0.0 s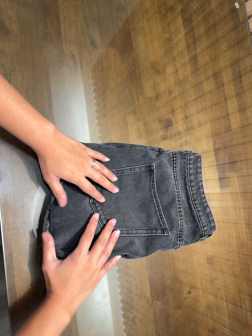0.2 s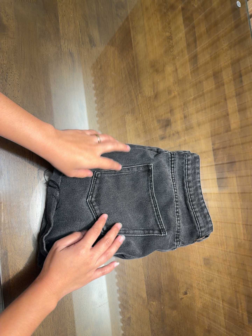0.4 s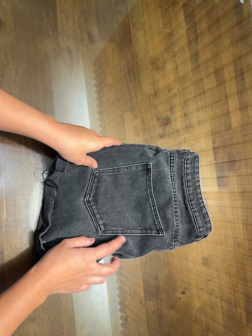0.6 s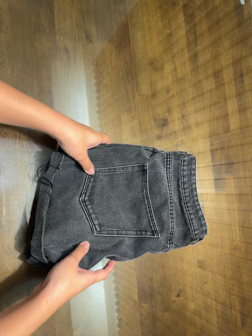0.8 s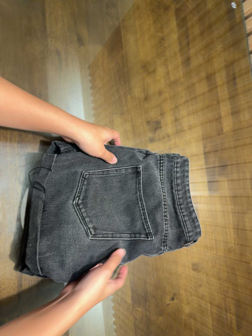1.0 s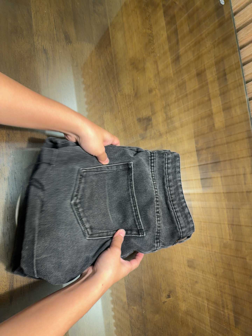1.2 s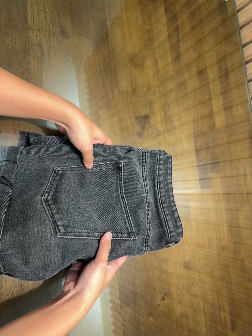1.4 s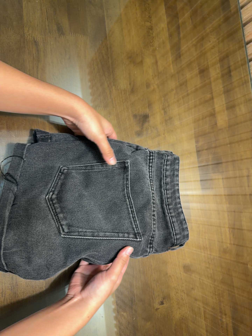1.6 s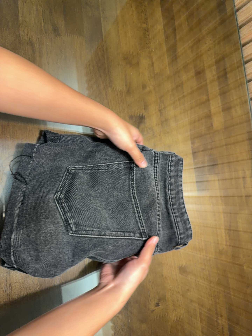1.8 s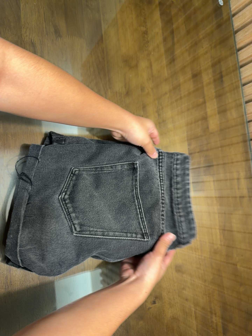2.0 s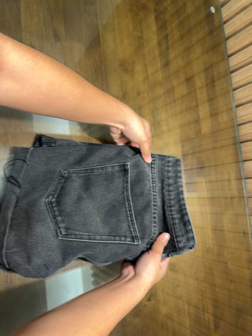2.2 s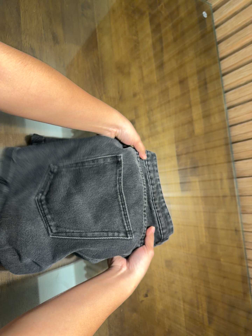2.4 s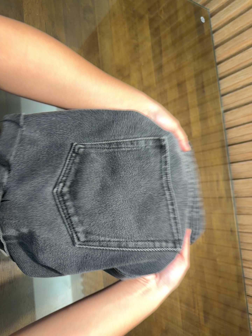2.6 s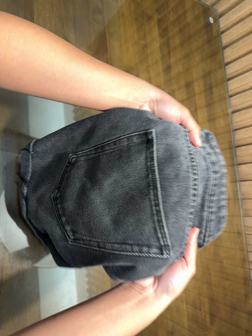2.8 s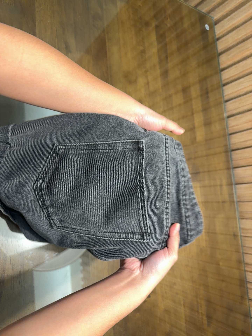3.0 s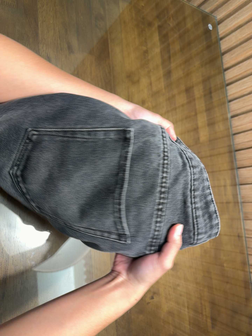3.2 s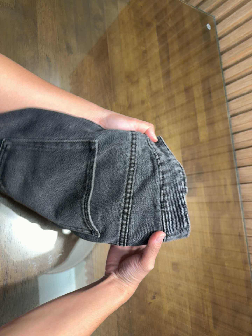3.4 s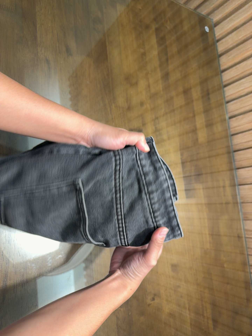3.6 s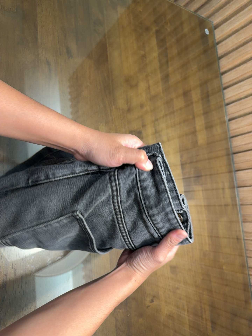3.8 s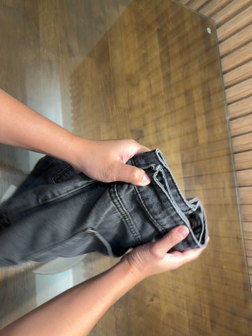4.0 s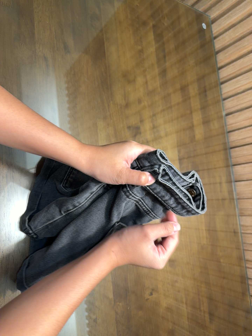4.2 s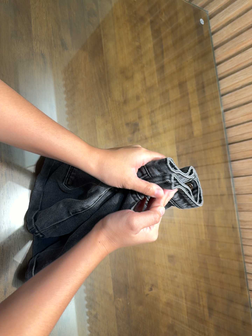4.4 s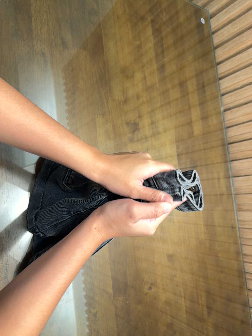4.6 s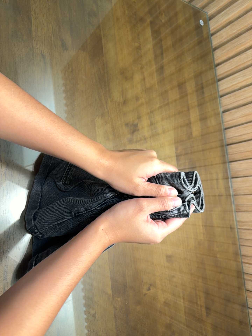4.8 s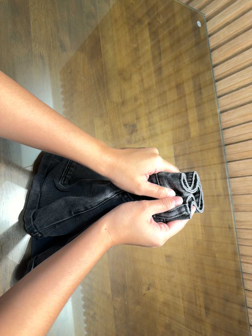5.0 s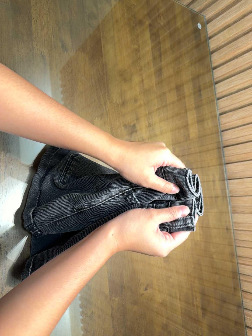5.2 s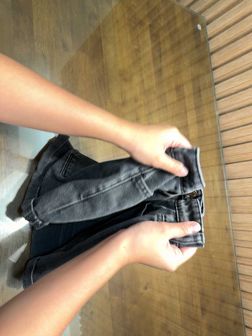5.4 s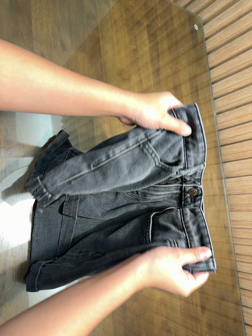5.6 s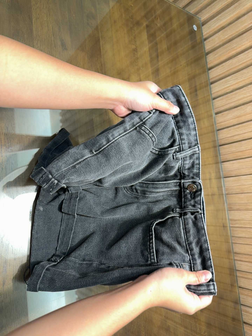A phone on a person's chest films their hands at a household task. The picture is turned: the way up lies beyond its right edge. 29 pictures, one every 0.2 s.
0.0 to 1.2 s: The camera travels to its right, about 7 cm, so close, fixed things drift to the left.
1.2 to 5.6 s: The camera travels backward and to its left, about 9 cm, so what stands in front gets smaller.
The film runs backward here.
